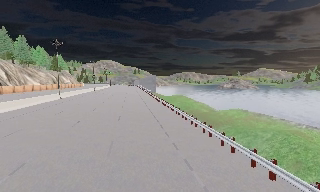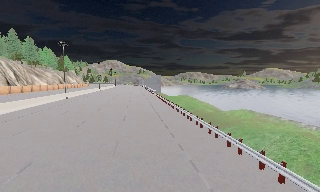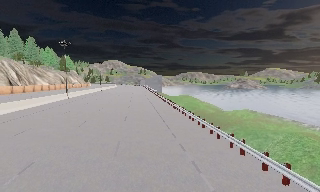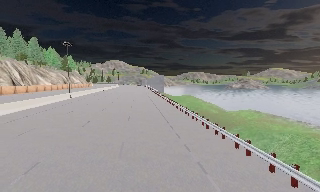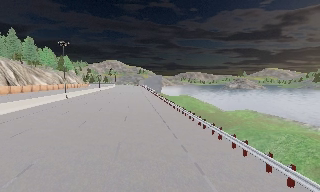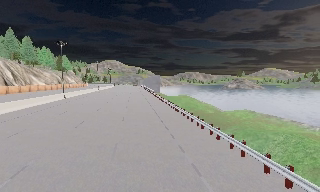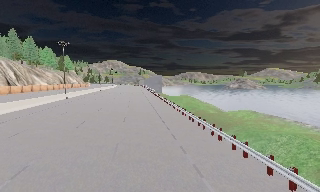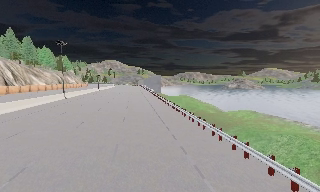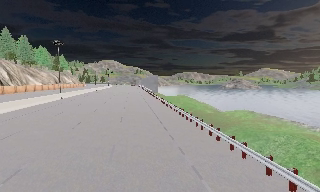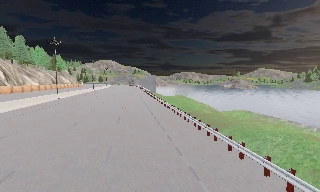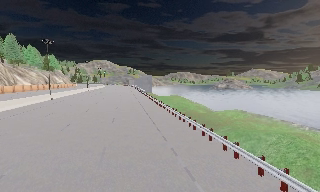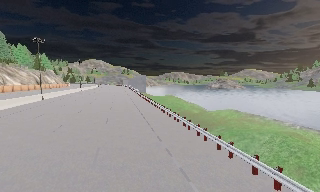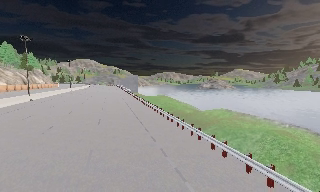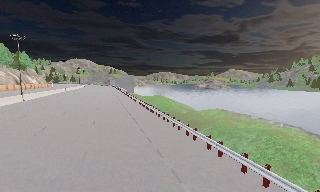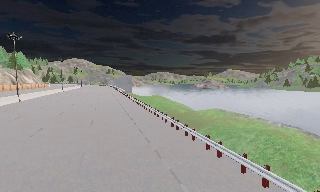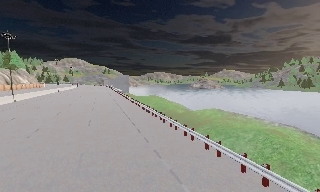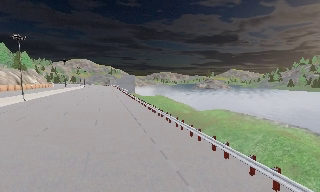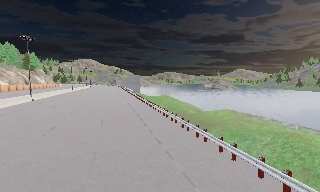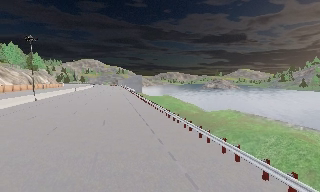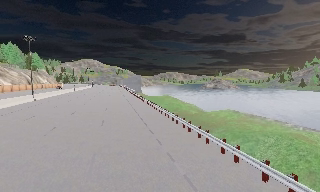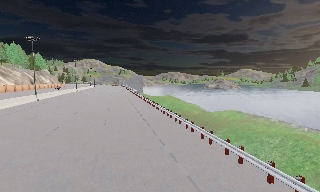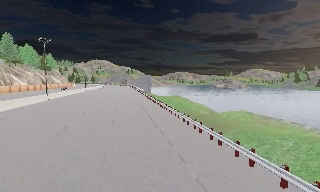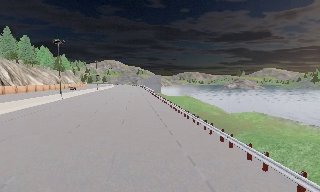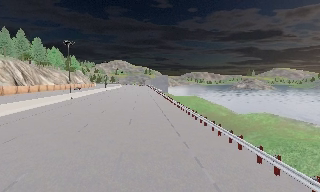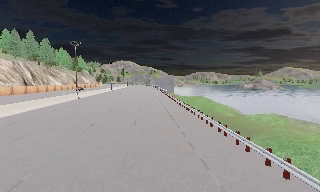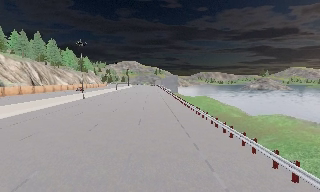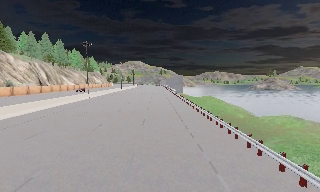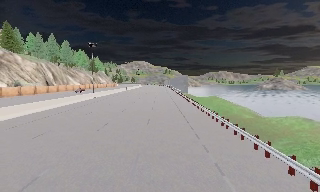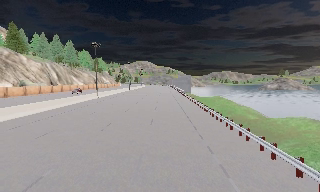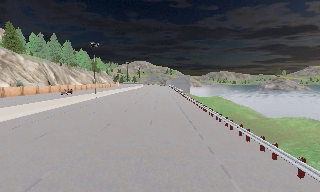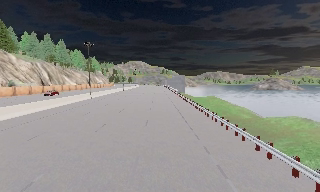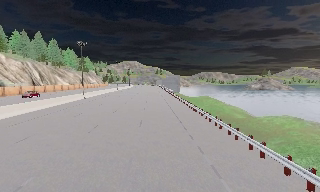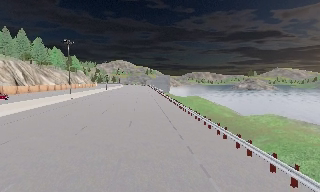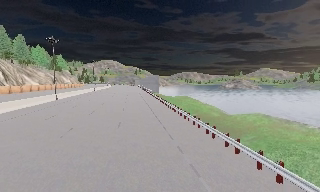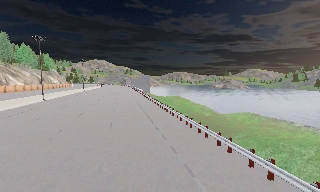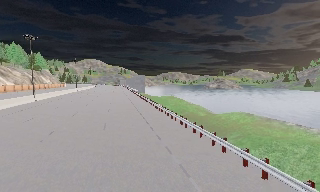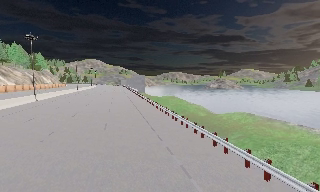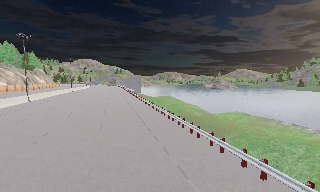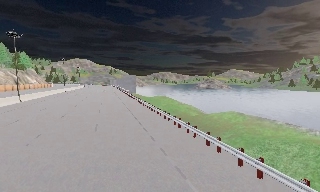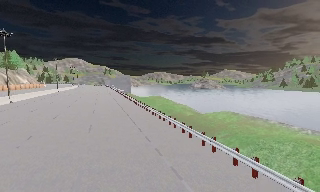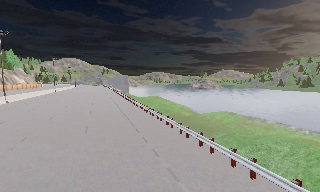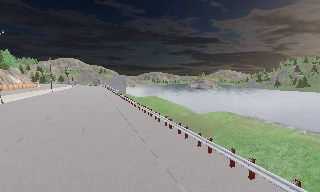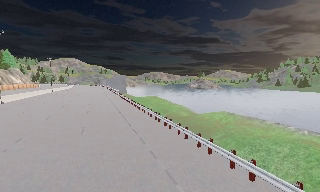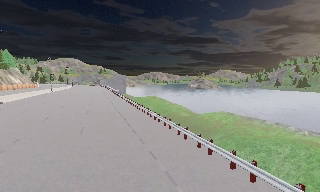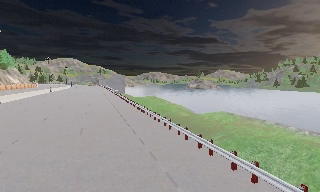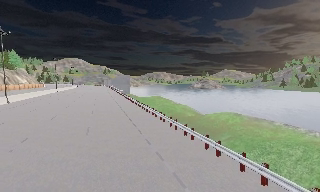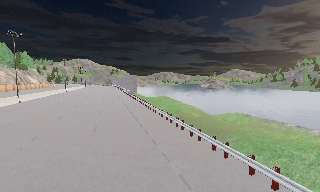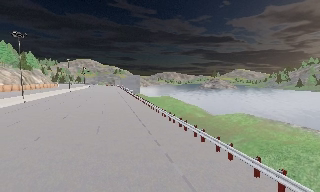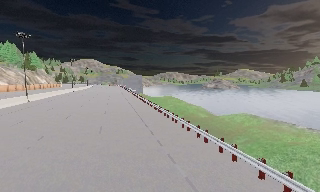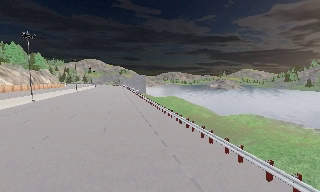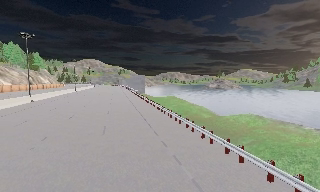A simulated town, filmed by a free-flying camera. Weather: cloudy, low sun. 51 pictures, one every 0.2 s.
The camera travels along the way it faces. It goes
forward.
0.0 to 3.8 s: The camera travels forward, about 1.5 m, so what stands in front looms larger.
3.8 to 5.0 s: The camera swings to its left by about 15 degrees, and the scene slides to the right.
5.0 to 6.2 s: The camera shifts only a little, or ends up much as it began.
6.2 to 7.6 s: The camera swings to its right by about 15 degrees, and the scene slides to the left.
7.6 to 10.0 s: The camera travels forward, about 1 m, so what stands in front looms larger.
The film runs forward here.
